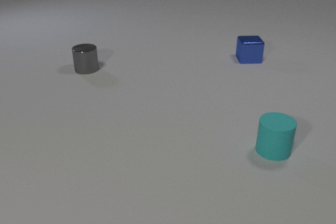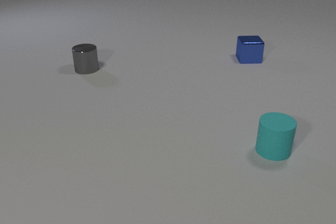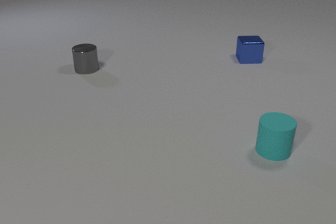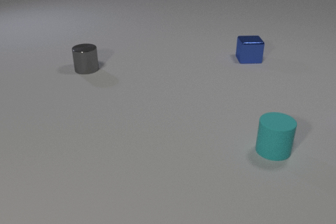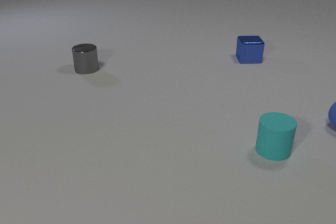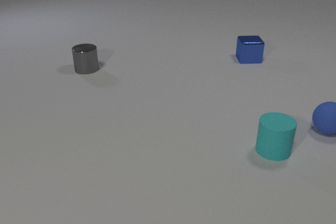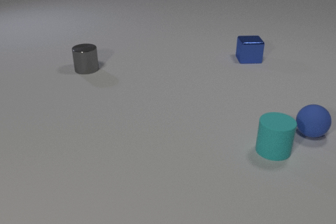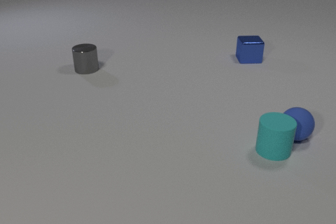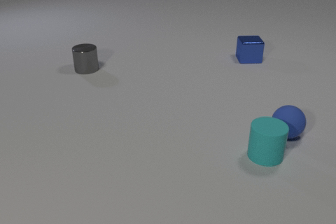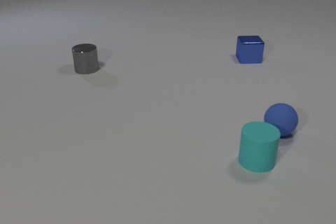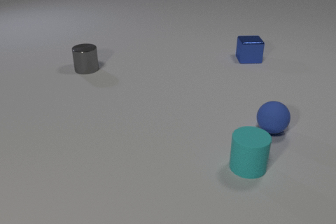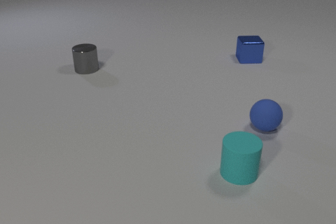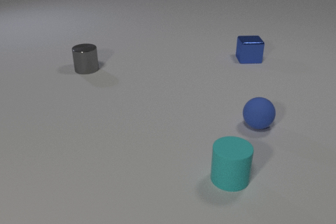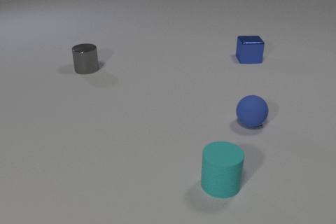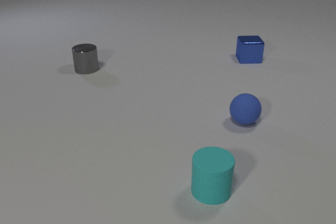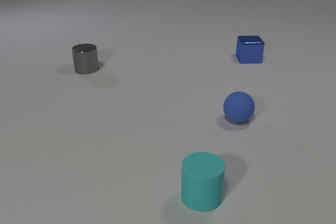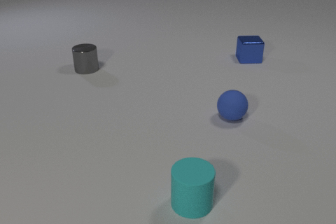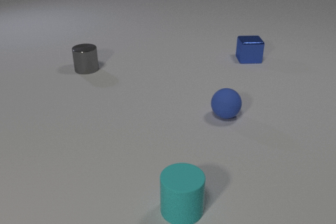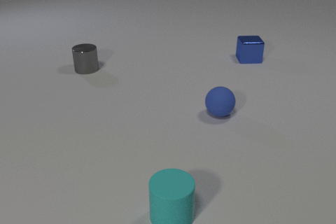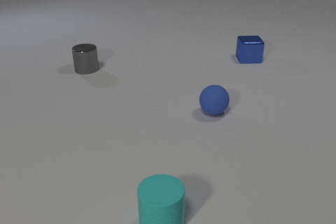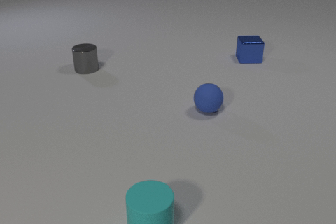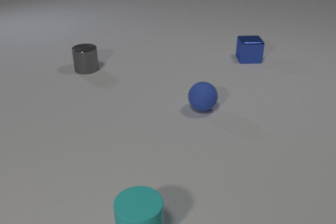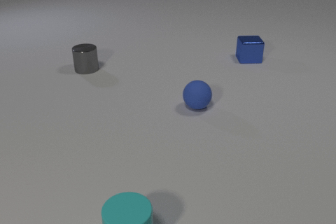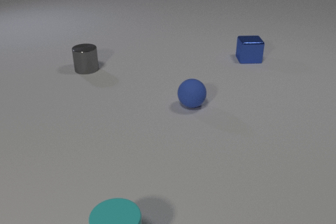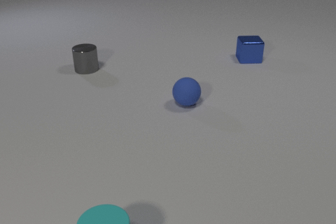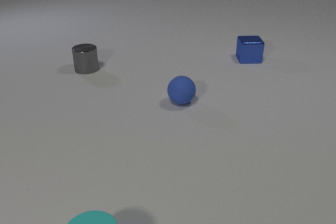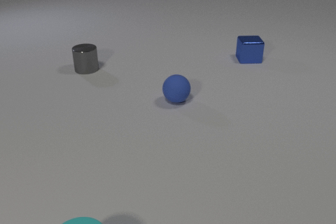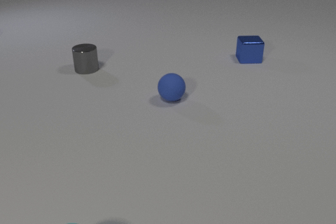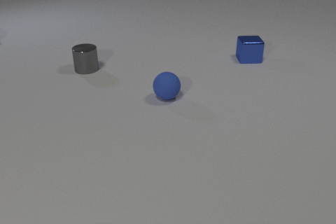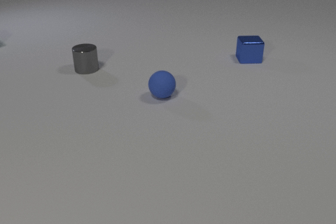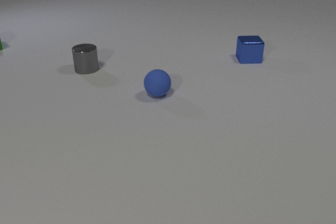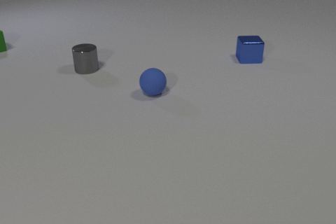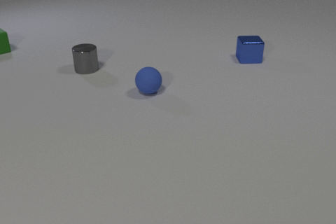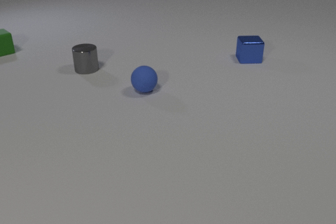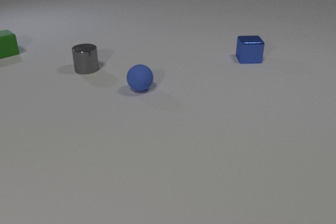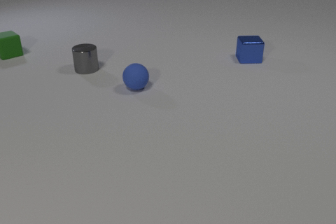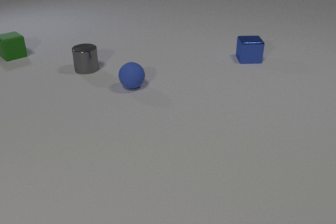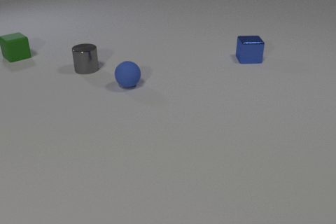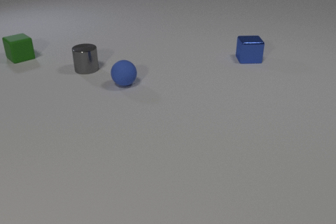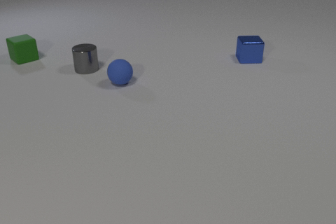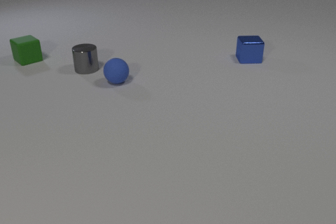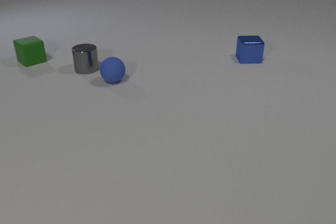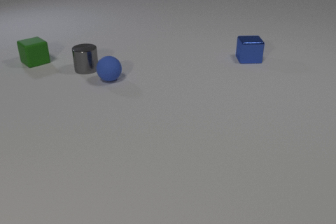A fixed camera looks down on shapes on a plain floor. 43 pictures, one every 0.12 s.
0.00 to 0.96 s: The blue rubber sphere comes in at the right edge, rolls to the left and toward the camera. The cyan rubber cylinder slides toward the camera and to the left. The blue rubber sphere and the cyan rubber cylinder collide.
0.96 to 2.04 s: The blue rubber sphere rolls to the left. The cyan rubber cylinder slides toward the camera and to the left.
2.04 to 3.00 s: The blue rubber sphere rolls to the left and away from the camera. The cyan rubber cylinder slides to the left and toward the camera.
3.00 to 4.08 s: The blue rubber sphere rolls to the left and away from the camera. The cyan rubber cylinder slides to the left and toward the camera, leaves at the bottom edge. The green rubber cube comes in at the left edge, slides toward the camera and to the right.
4.08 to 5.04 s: The blue rubber sphere rolls to the left and away from the camera. The green rubber cube slides toward the camera and to the right.
What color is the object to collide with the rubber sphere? cyan.
What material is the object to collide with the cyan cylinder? rubber.
What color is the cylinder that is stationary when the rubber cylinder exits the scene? gray.
